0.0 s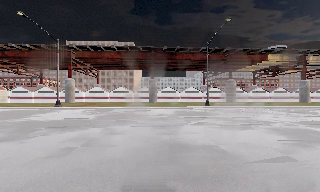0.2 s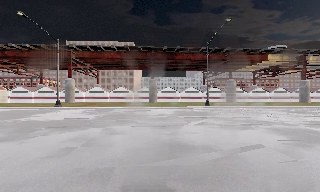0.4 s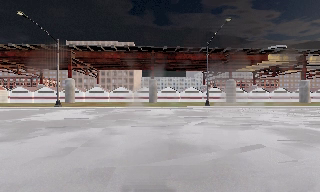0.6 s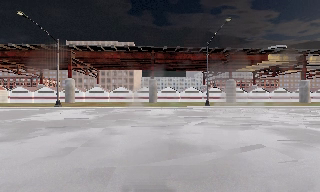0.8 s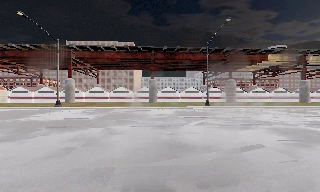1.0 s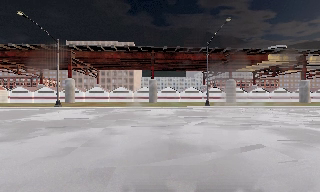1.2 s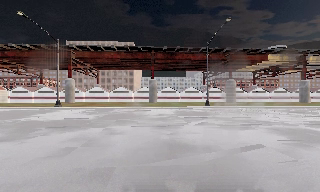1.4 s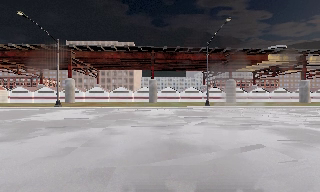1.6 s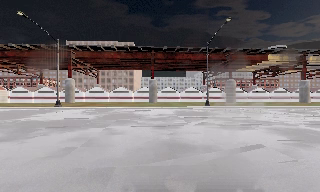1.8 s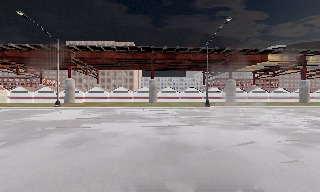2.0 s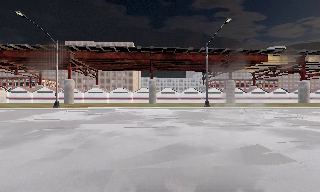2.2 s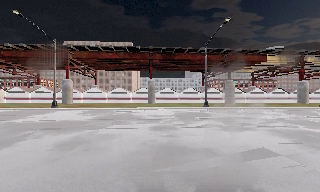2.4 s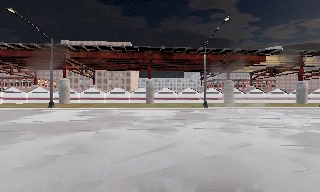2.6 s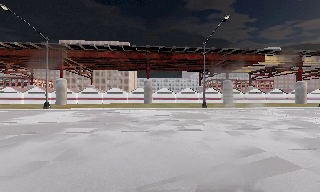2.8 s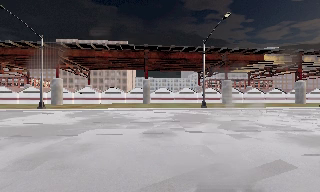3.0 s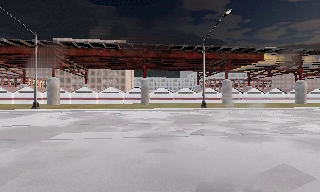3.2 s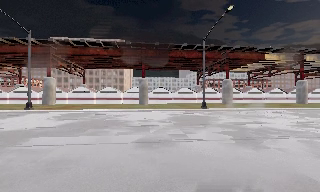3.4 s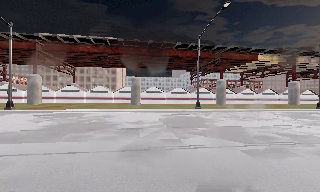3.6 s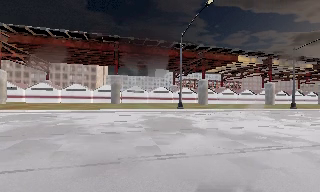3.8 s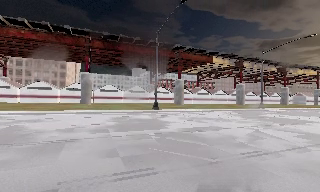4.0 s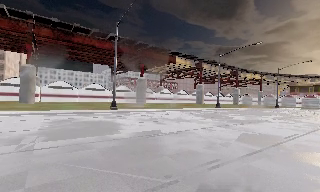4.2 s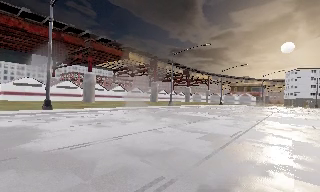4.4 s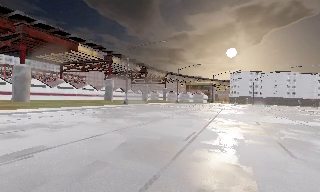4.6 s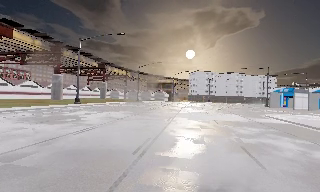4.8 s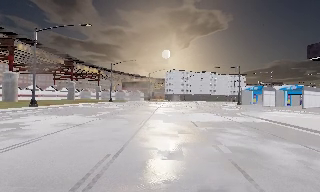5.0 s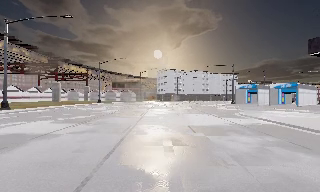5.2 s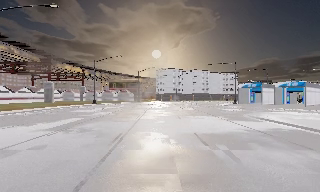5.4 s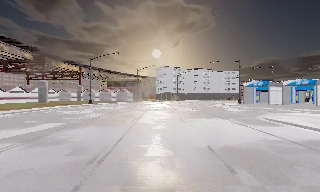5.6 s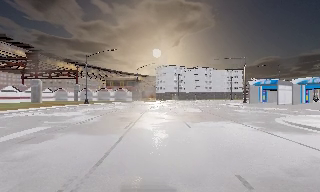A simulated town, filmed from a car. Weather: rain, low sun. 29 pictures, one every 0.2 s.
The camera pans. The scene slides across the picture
to the left.
The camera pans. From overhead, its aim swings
clockwise.
0.0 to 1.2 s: The camera keeps its place and its aim.
1.2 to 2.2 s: The camera shifts only a little, or ends up much as it began.
2.2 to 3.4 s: The camera travels forward, about 4 m, so what stands in front looms larger. It gains speed.
3.4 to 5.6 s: The camera swings to its right by about 80 degrees, and the scene slides to the left. It travels forward, about 19 m. It gains speed.
The film runs forward here.
